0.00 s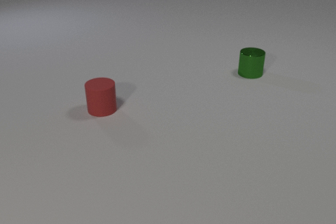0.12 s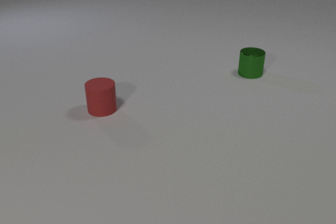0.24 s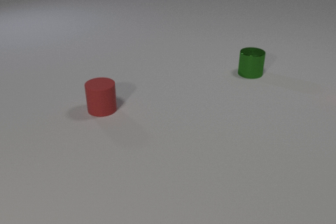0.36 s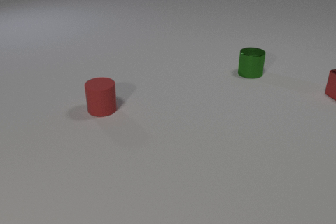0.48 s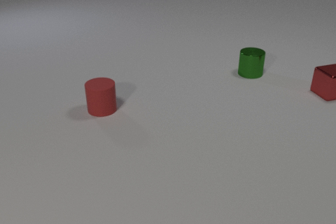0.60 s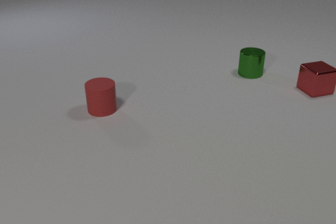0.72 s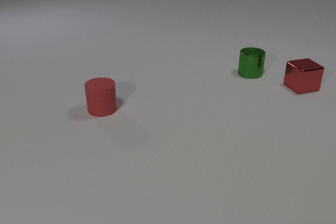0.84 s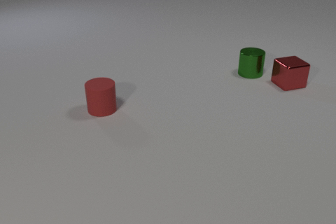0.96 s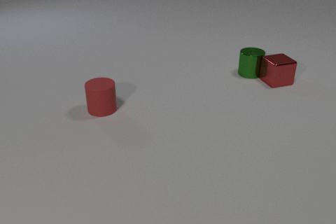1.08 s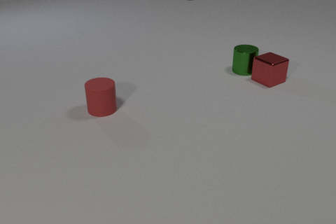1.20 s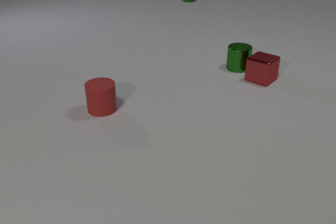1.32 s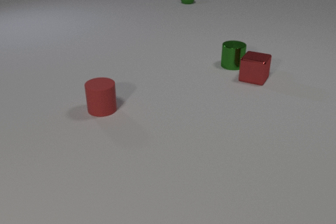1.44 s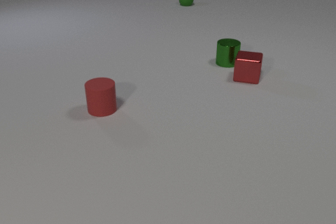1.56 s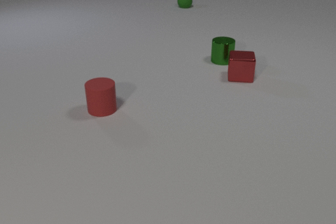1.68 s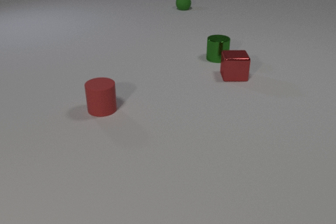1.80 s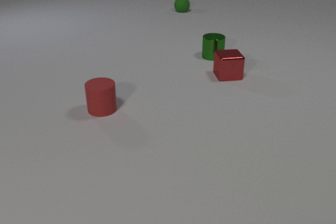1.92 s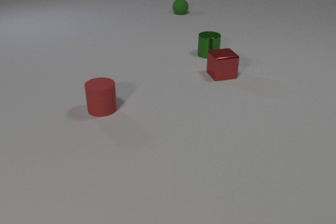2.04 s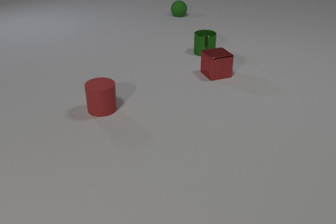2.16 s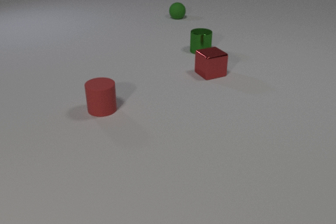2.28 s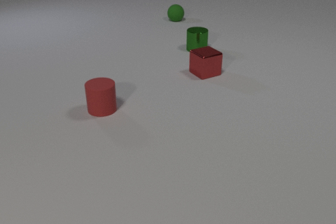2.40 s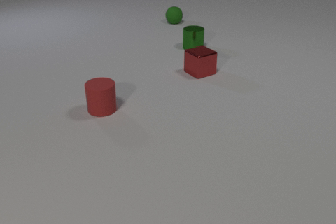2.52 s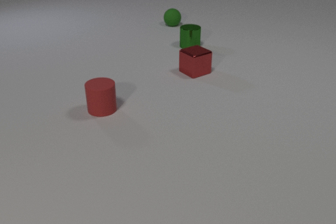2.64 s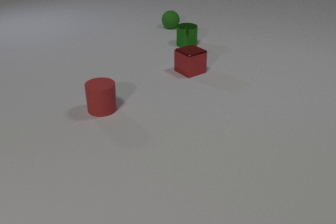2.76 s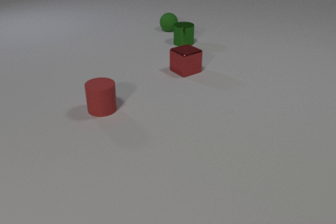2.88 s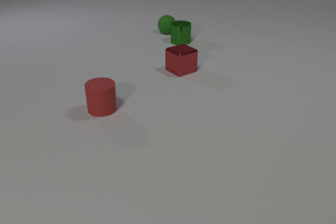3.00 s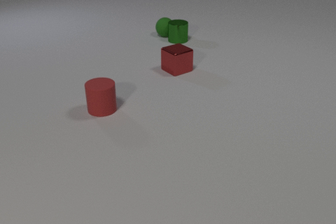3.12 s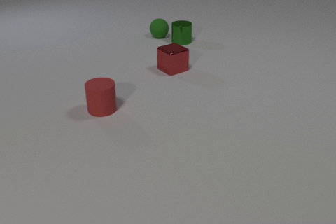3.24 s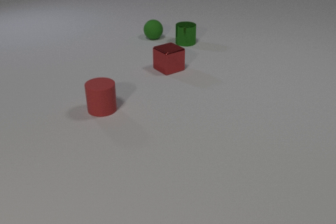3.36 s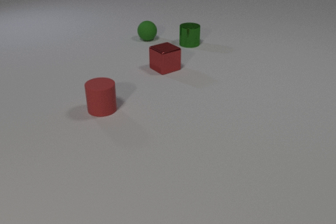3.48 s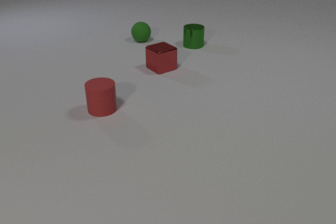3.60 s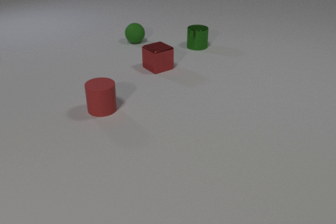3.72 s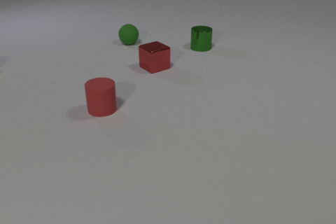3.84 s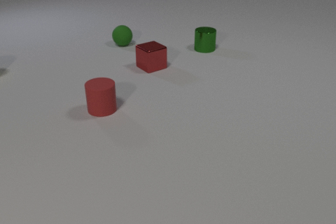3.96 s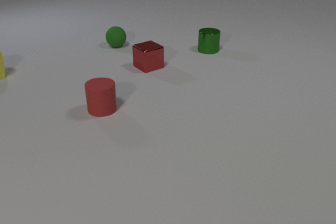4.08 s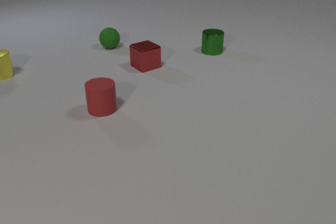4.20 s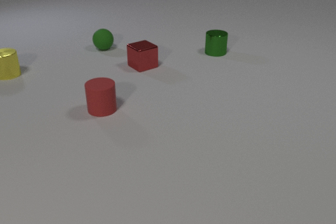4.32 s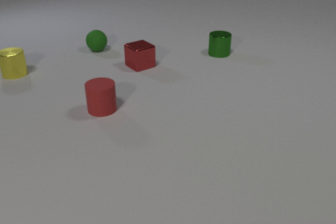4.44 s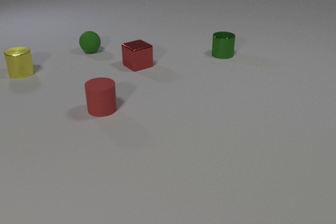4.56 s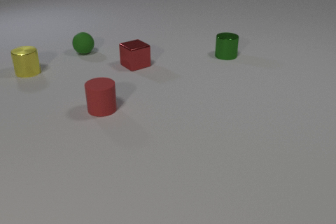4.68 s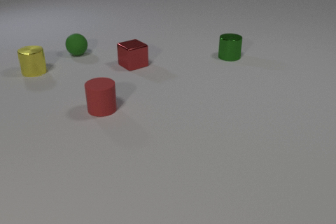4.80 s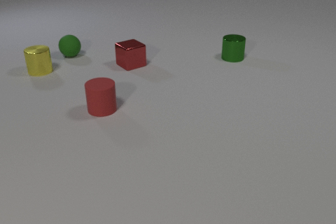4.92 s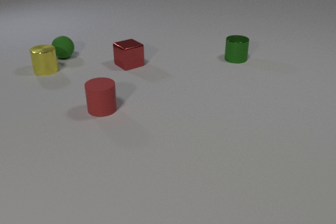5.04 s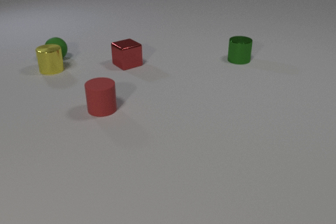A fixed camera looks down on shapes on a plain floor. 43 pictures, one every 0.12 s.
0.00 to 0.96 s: The red metal cube comes in at the right edge, slides to the left. The red metal cube and the green metal cylinder collide.
0.96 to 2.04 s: The red metal cube slides to the left, spins so that its near face slides to the right, counterclockwise seen from above. The green metal cylinder slides away from the camera and to the left. The green rubber sphere comes in at the top edge, rolls toward the camera.
2.04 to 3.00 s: The red metal cube slides to the left. The green metal cylinder slides away from the camera and to the left. The green rubber sphere rolls toward the camera. The green metal cylinder and the green rubber sphere collide.
3.00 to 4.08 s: The red metal cube slides to the left. The green metal cylinder slides to the right and toward the camera. The green rubber sphere rolls to the left and toward the camera. The yellow metal cylinder comes in at the left edge, slides to the right.
4.08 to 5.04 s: The red metal cube slides to the left. The green metal cylinder slides to the right and toward the camera. The green rubber sphere rolls to the left. The yellow metal cylinder slides to the right.
How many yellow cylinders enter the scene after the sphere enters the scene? 1.
What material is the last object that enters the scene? metal.
Are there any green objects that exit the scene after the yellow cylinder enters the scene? no.
